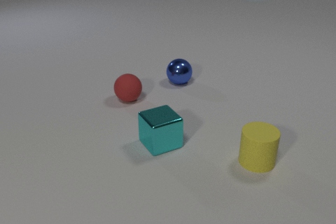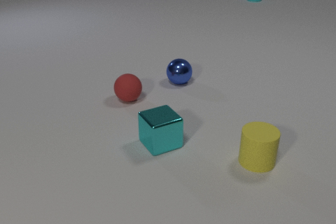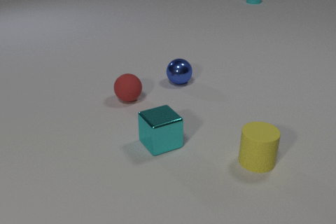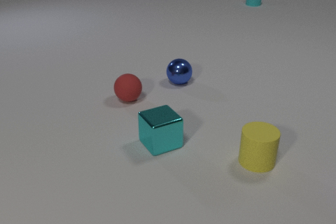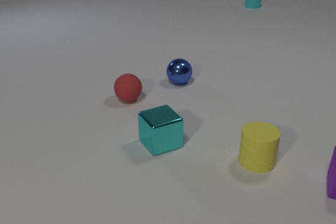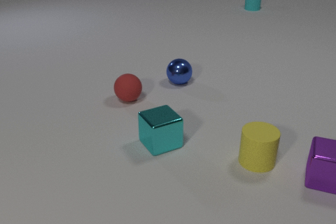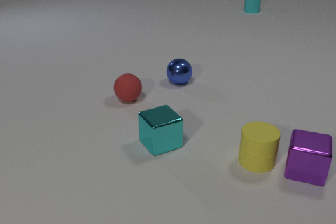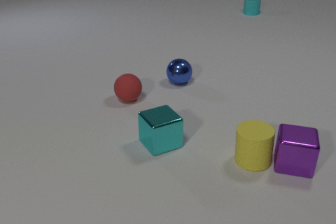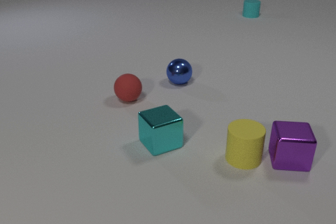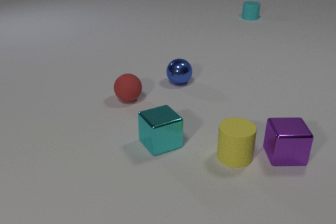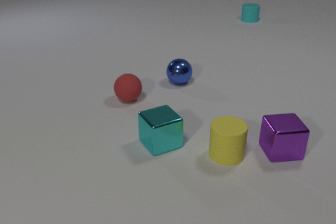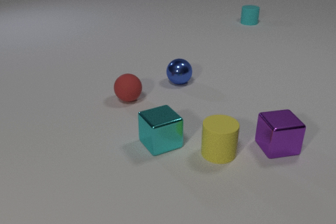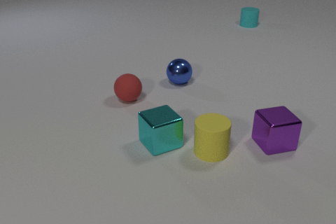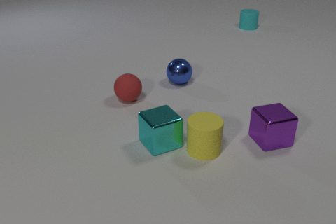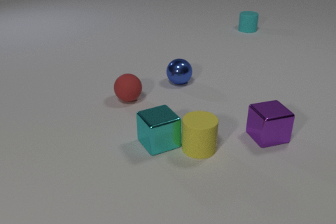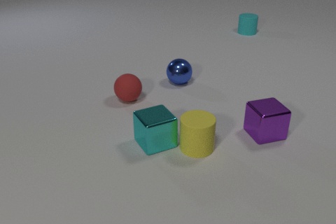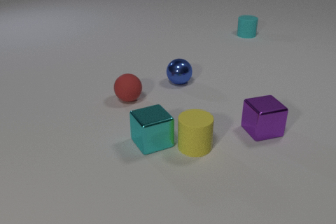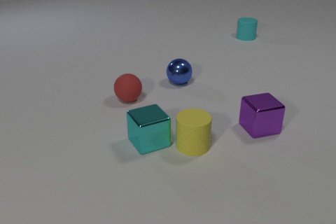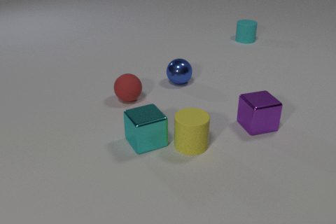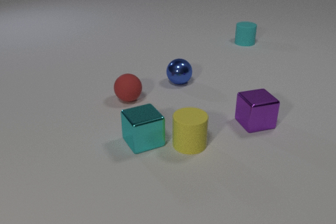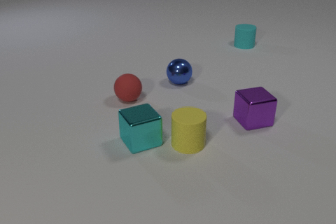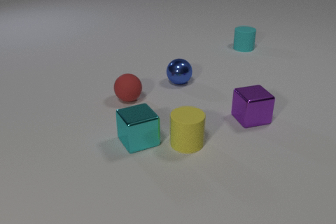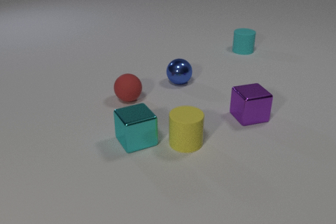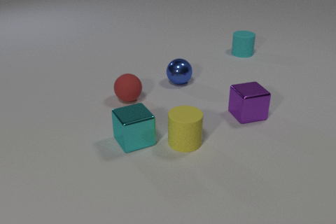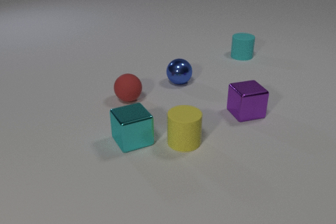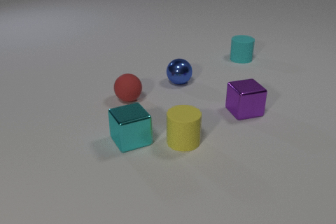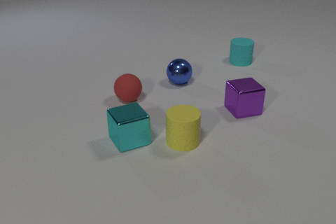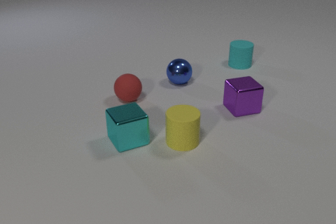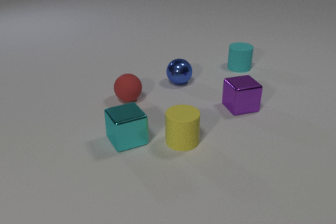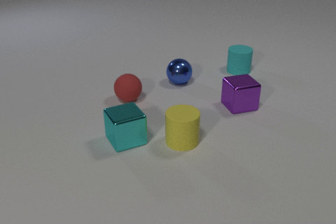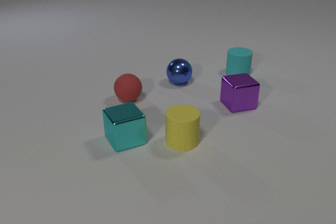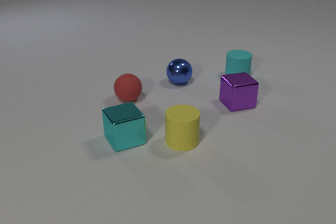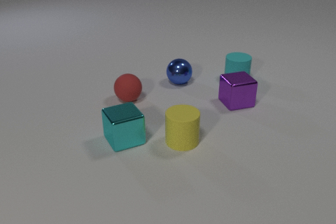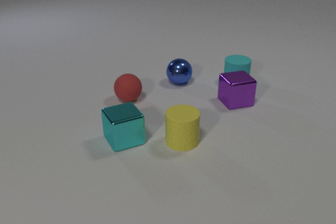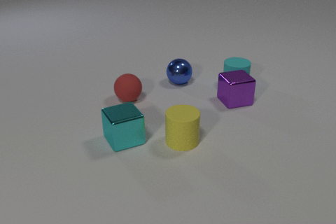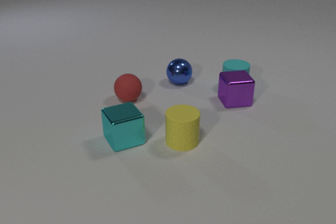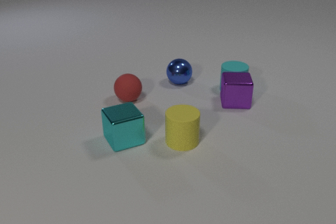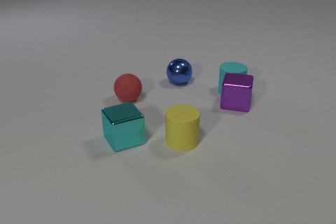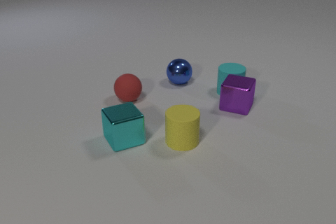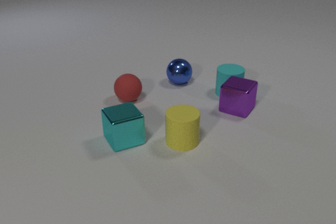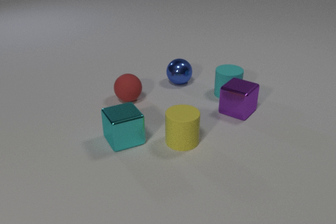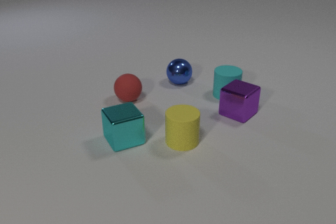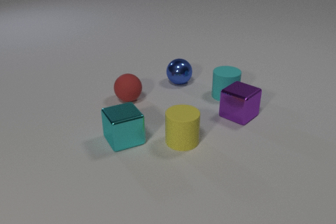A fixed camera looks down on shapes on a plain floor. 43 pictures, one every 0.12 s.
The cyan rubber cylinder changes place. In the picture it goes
toward the camera.
0.00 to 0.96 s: The purple metal cube comes in at the right edge, slides to the left and away from the camera. The yellow rubber cylinder slides to the left. The cyan rubber cylinder slides toward the camera. The purple metal cube and the yellow rubber cylinder collide.
0.96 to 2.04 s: The purple metal cube slides away from the camera and to the left, spins counterclockwise seen from above by about 30 degrees, its near face sliding to the right. The yellow rubber cylinder slides to the left. The cyan rubber cylinder slides toward the camera. The cyan metal cube slides to the left. The yellow rubber cylinder and the cyan metal cube collide.
2.04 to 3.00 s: The purple metal cube slides away from the camera and to the left. The yellow rubber cylinder slides to the left. The cyan rubber cylinder slides toward the camera. The cyan metal cube slides to the left.
3.00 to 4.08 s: The purple metal cube slides away from the camera and to the left. The cyan rubber cylinder slides toward the camera. The cyan metal cube slides to the left.
4.08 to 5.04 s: The purple metal cube slides toward the camera, spins so that its near face slides to the left, clockwise seen from above. The cyan rubber cylinder slides toward the camera. The purple metal cube and the cyan rubber cylinder collide.
What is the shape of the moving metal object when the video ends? cube.
How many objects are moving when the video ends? 2.
Are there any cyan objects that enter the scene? no.
